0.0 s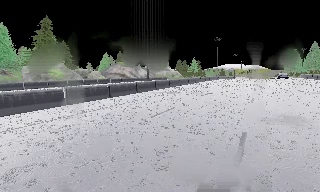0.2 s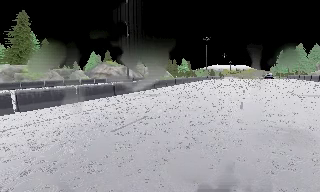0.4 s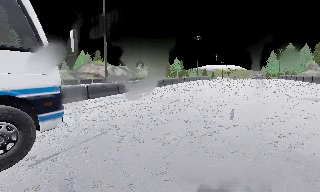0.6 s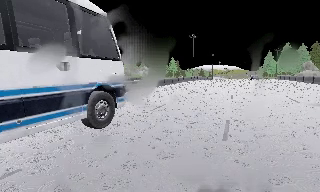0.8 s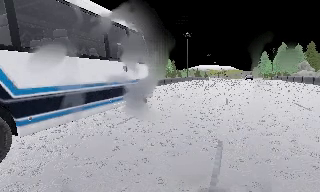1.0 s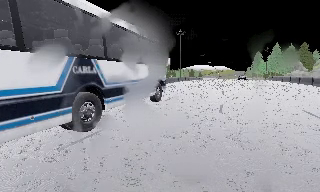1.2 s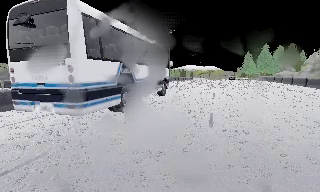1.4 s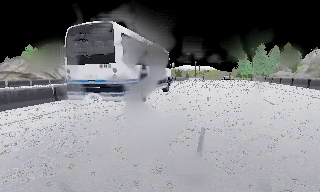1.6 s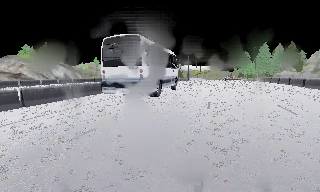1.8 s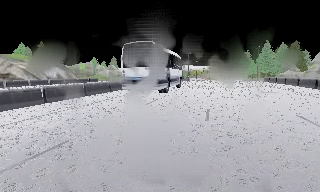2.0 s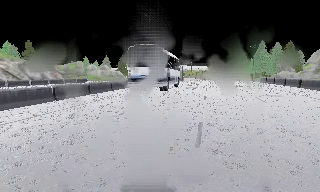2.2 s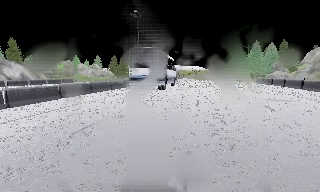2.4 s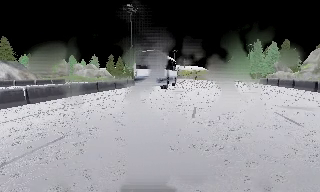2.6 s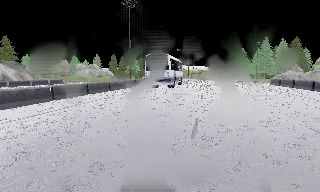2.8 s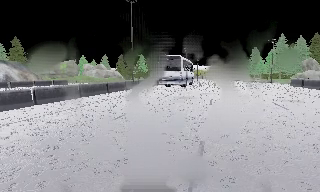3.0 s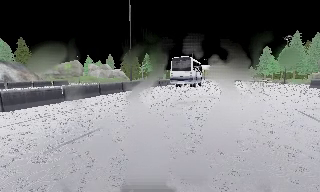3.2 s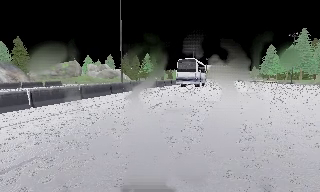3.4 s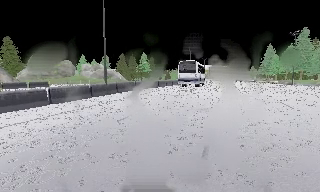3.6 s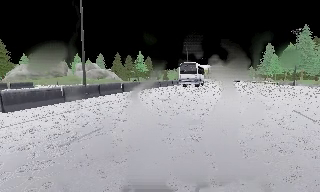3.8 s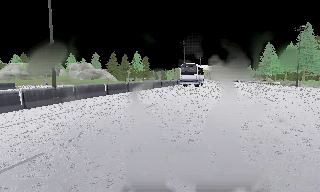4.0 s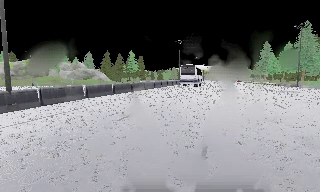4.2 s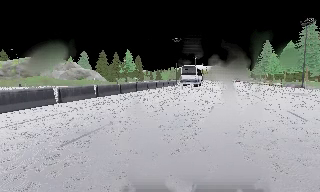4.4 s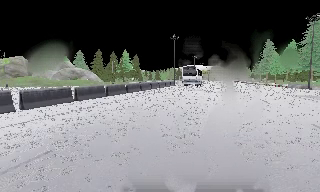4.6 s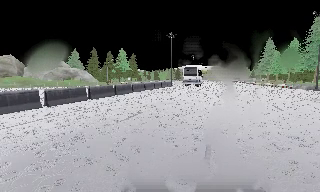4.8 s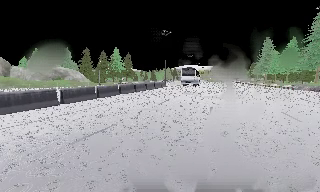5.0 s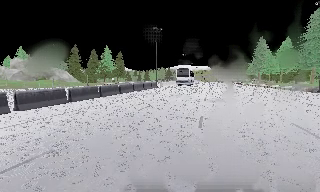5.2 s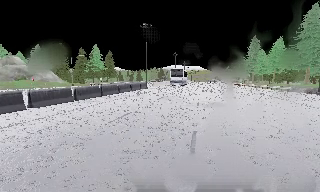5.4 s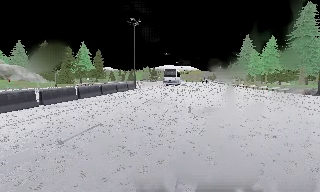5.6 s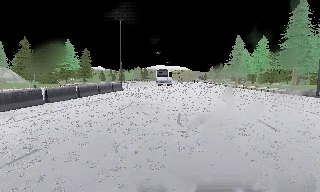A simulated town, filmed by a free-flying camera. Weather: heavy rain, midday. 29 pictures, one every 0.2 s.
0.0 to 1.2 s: The scene slides to the left, as the camera pans about 10 degrees to its right. It travels forward and to its right, about 12 m, so what stands in front looms larger.
1.2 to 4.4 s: The camera travels forward, about 35 m, so what stands in front looms larger.
4.4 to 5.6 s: The camera pans to its right, which is clockwise from overhead, by about 10 degrees. It travels forward, about 14 m, so what stands in front looms larger.
The film runs forward here.
